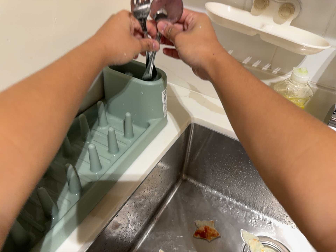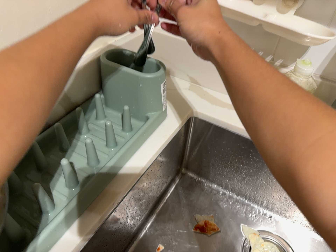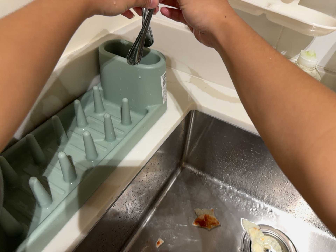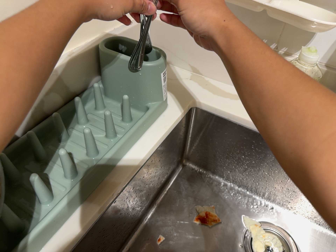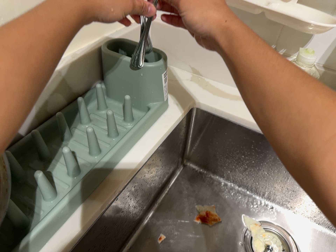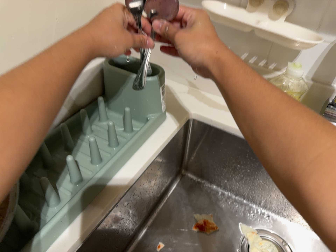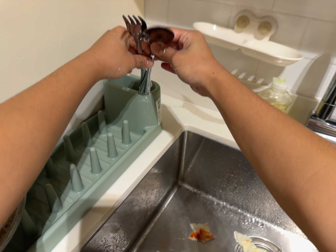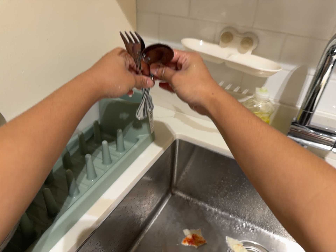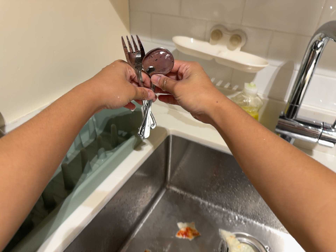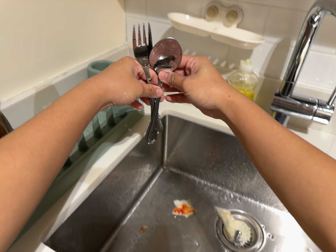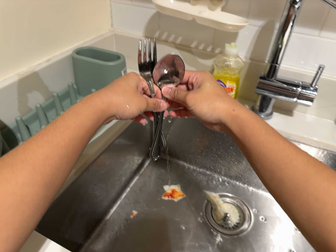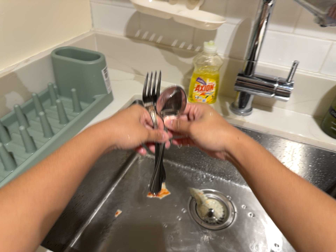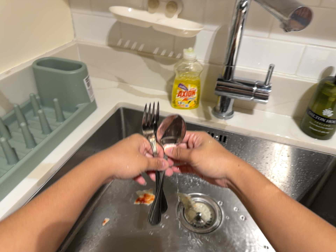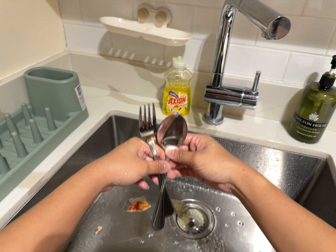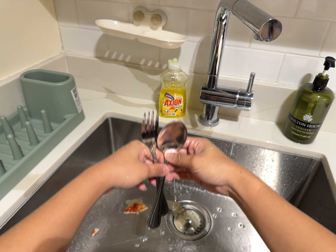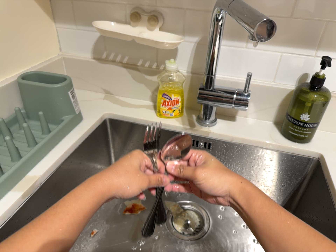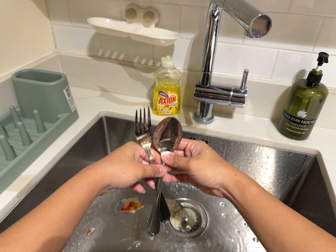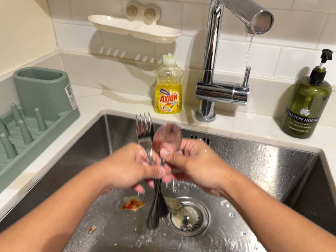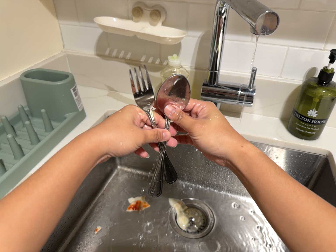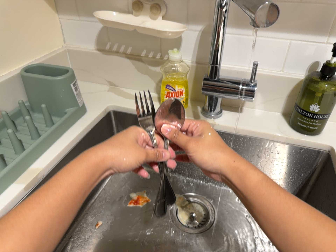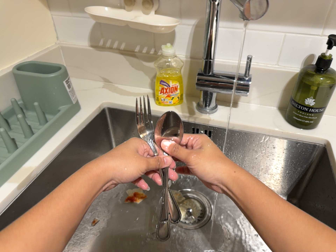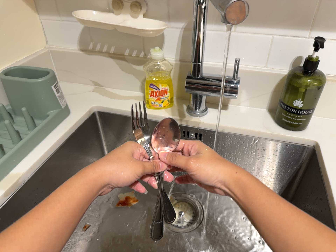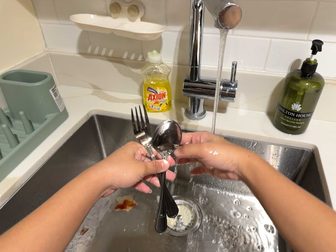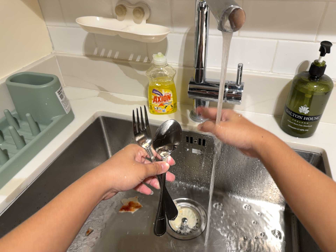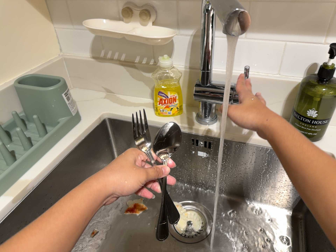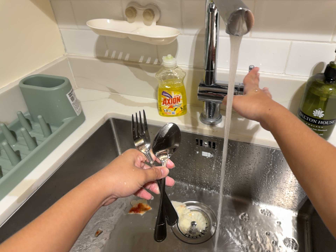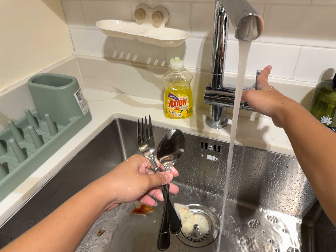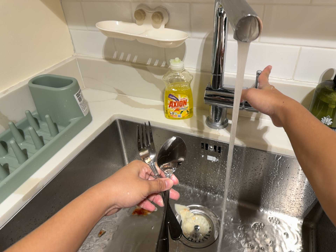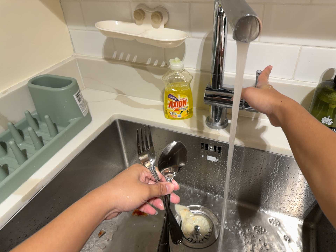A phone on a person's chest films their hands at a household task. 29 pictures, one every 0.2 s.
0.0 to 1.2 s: The camera shifts only a little, or ends up much as it began.
1.2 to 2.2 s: The camera travels toward the bottom of its view, to its right and backward, about 10 cm, so close, fixed things drift upward.
2.2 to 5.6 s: The camera travels to its right, about 12 cm.
The film runs backward here.
